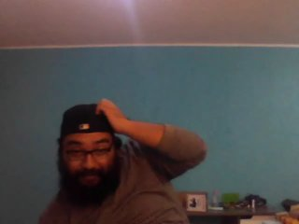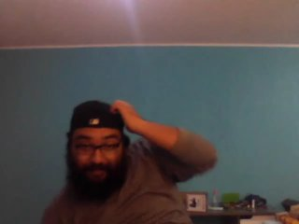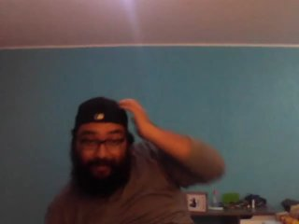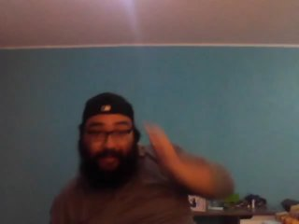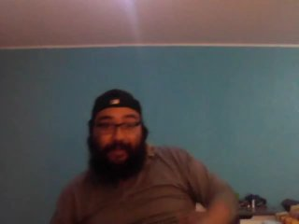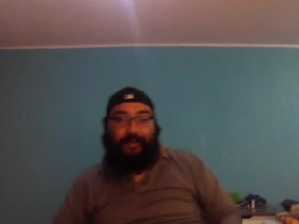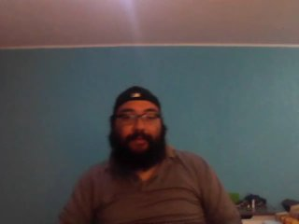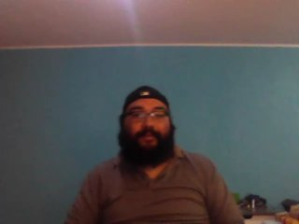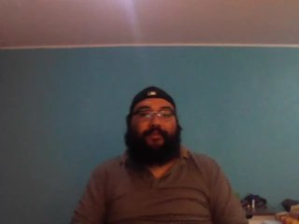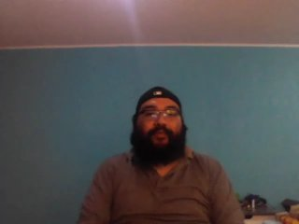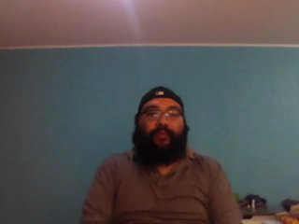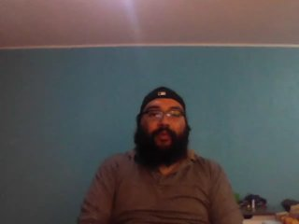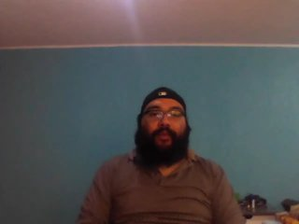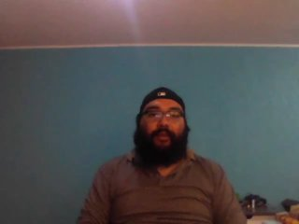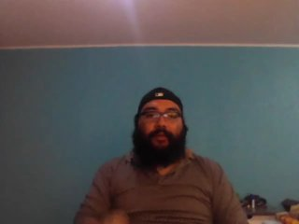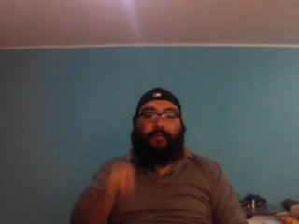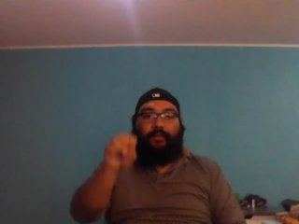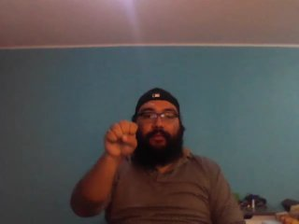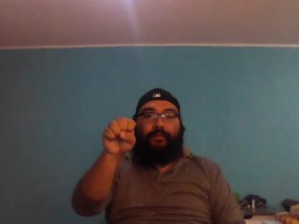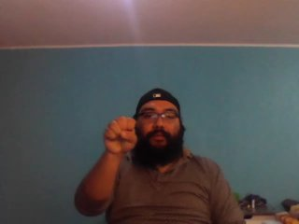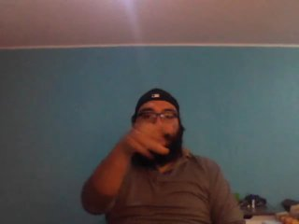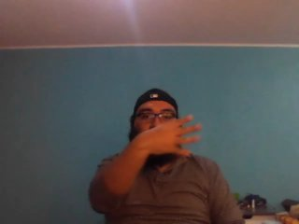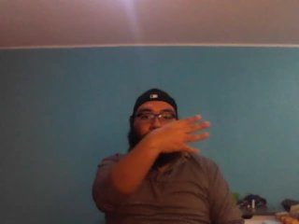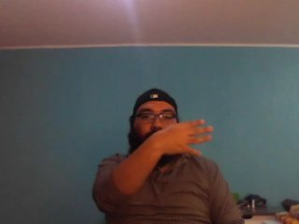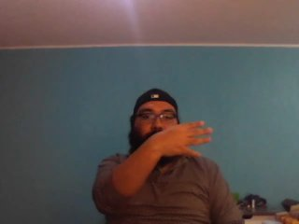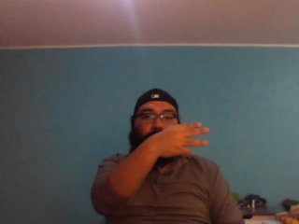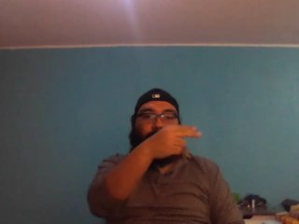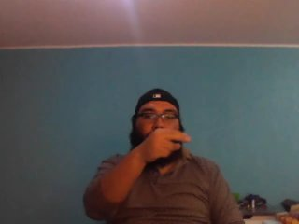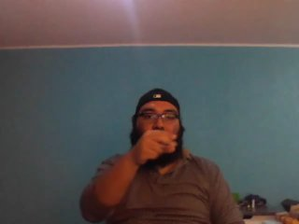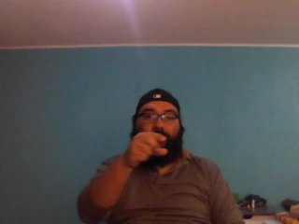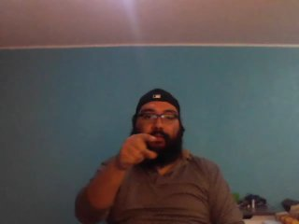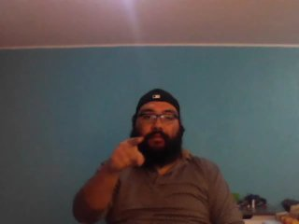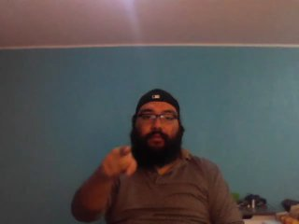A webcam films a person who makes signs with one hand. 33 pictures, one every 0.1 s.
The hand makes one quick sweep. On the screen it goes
to the right.
0.0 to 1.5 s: Non-gesture.
1.6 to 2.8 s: On the screen the hand sweeps to the right. The name of the sign: Throw left.
2.9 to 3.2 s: Pointing with one finger.
